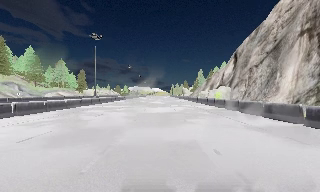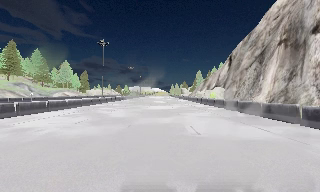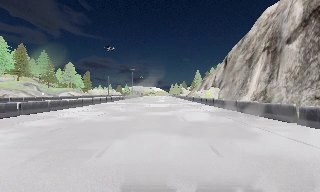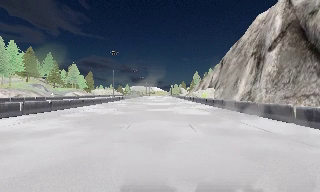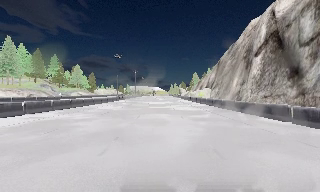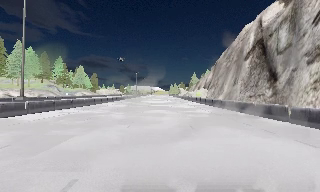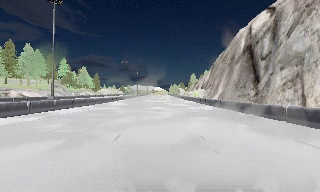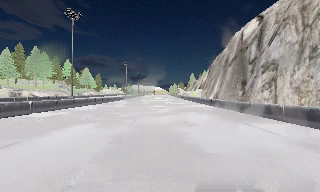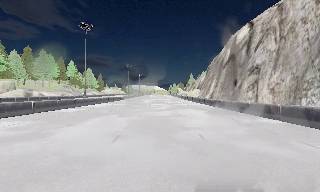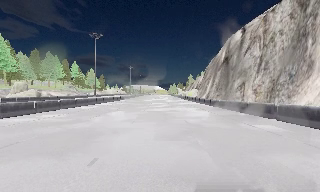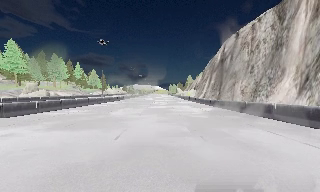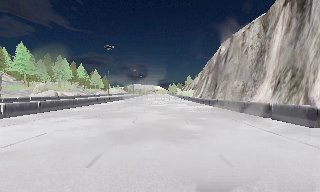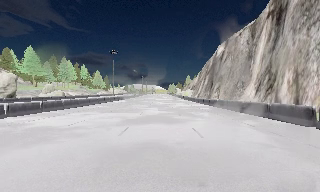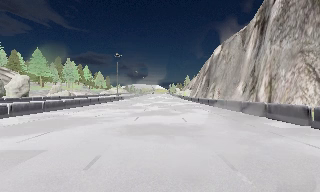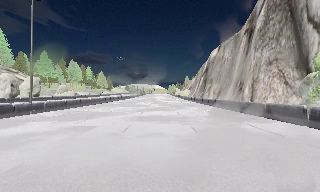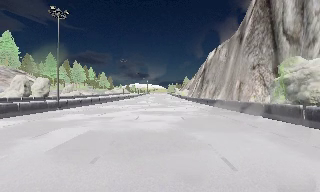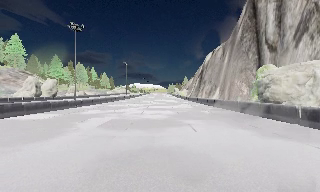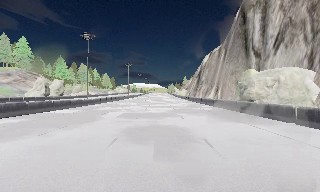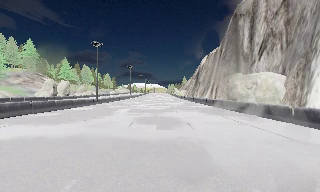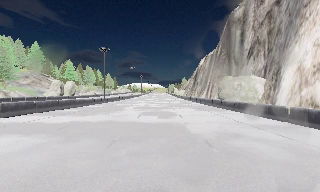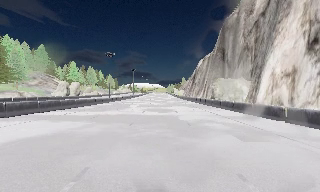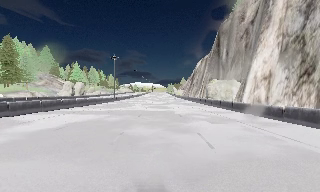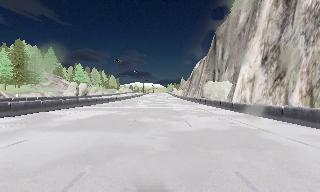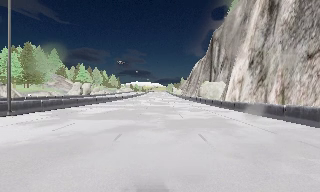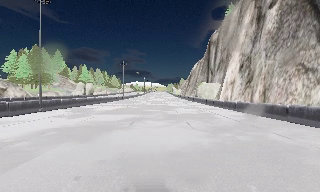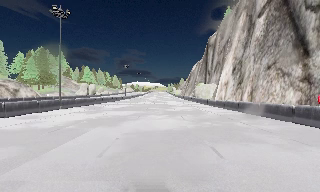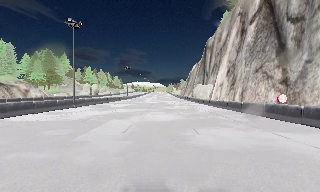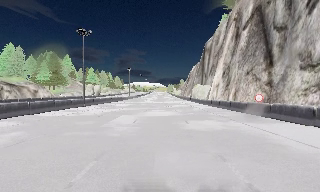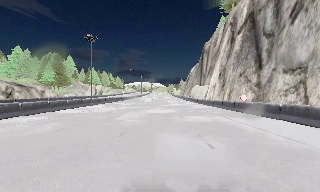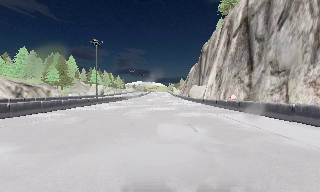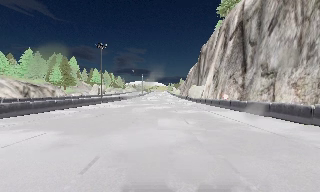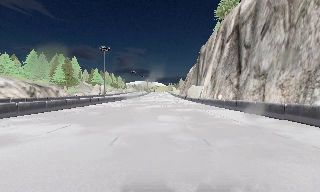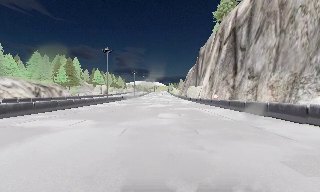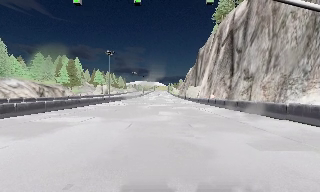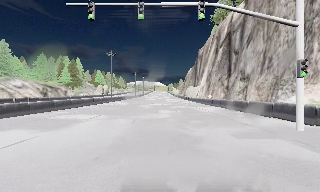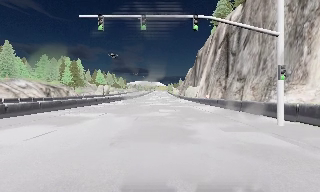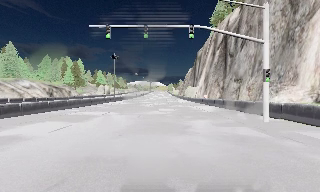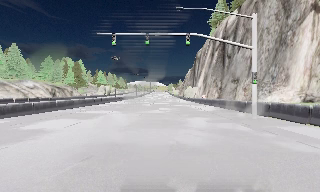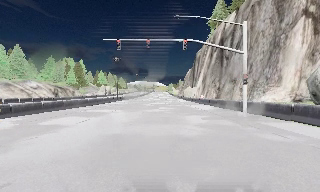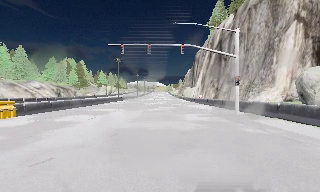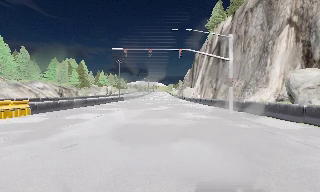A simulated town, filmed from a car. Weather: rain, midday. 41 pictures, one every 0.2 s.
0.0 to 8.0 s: The camera travels backward, about 125 m, so what stands in front gets smaller. It loses speed.
The film runs backward here.
